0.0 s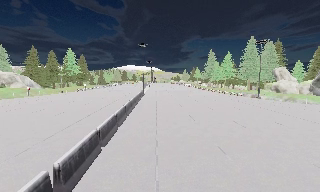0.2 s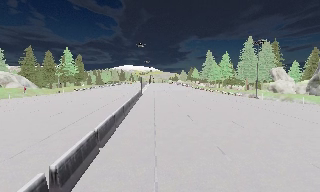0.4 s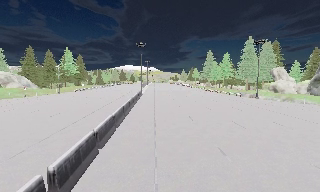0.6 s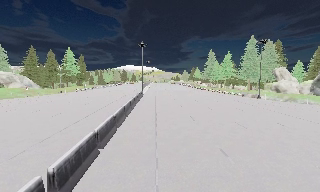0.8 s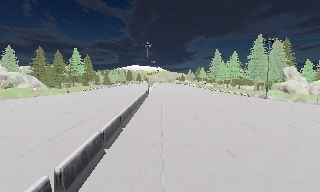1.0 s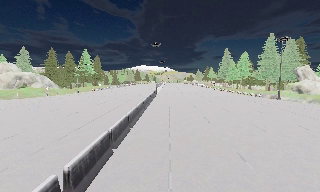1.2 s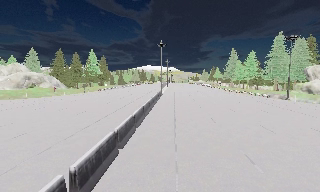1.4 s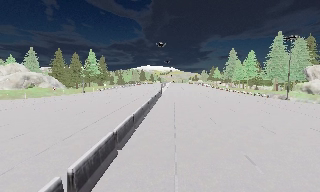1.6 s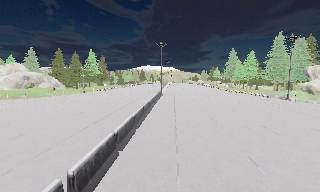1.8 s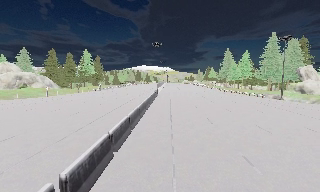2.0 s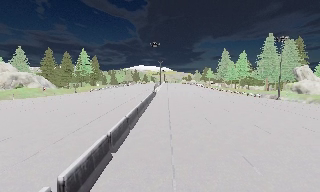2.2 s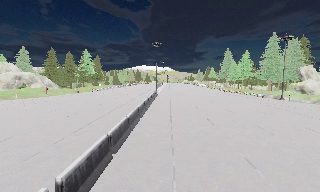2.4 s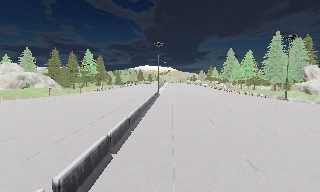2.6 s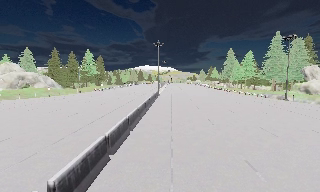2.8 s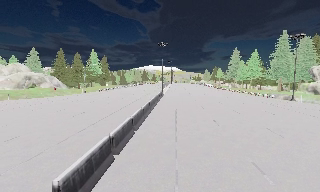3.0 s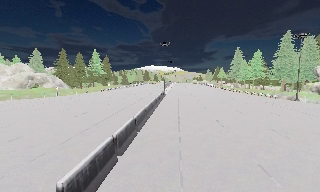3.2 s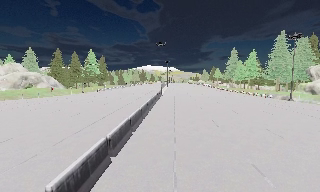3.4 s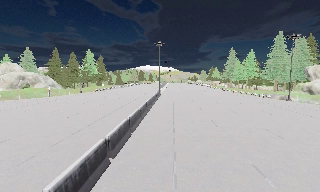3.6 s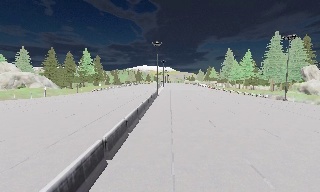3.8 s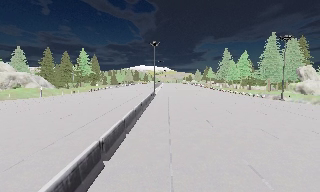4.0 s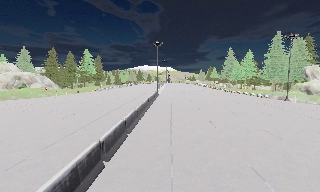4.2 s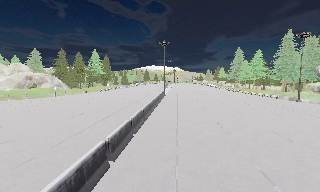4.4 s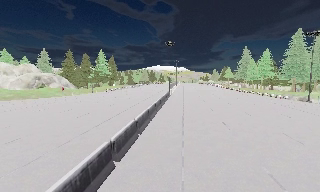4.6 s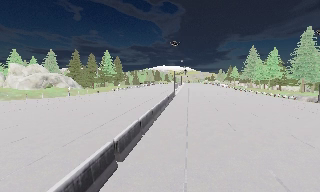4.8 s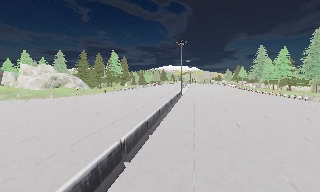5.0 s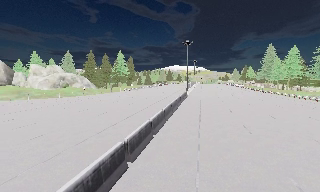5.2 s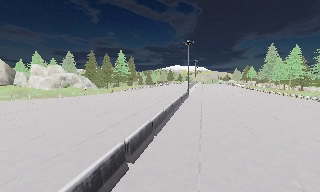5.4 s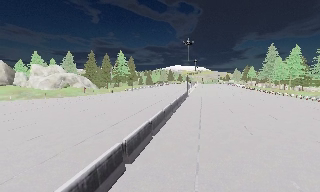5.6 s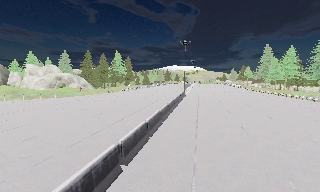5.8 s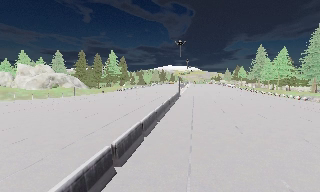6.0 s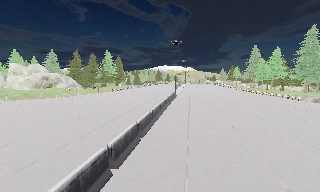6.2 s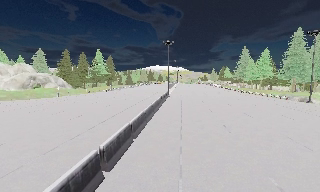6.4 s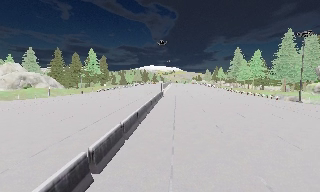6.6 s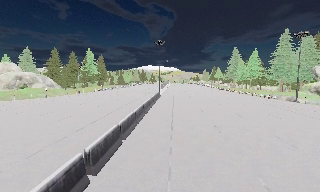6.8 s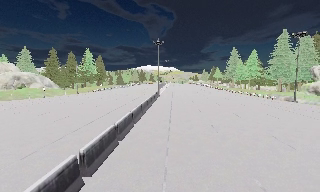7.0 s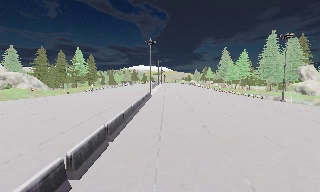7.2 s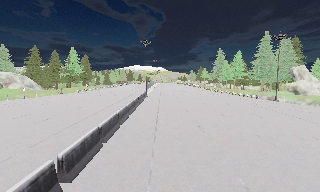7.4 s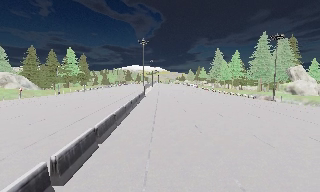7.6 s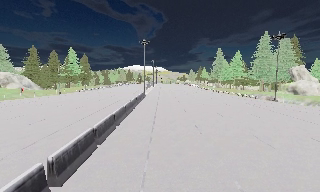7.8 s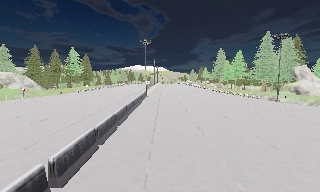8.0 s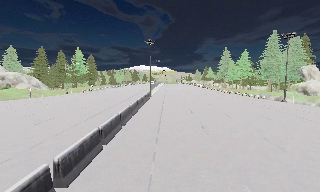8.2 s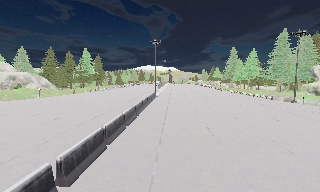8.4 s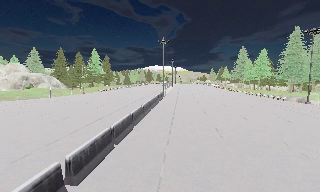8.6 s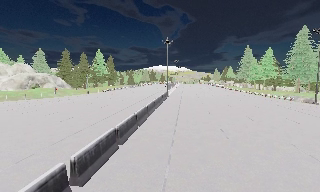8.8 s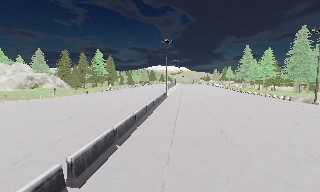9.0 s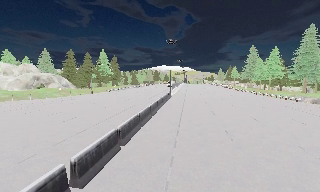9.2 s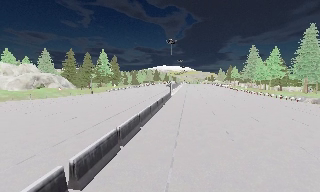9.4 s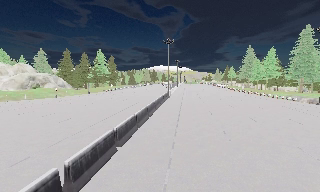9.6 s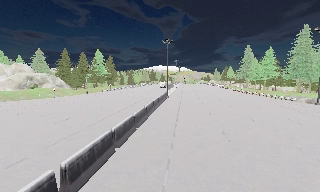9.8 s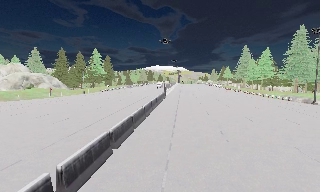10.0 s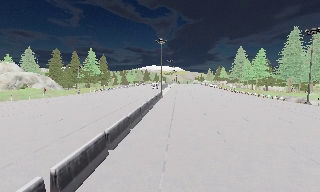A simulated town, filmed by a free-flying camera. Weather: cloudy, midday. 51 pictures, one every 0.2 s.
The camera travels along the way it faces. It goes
forward.
0.0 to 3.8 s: The camera travels forward, about 1.5 m, so what stands in front looms larger.
3.8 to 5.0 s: The camera pans to its left, which is counterclockwise from overhead, by about 10 degrees.
5.0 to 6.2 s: The camera travels forward, about 0.5 m, so what stands in front looms larger.
6.2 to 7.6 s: The camera travels to its right and forward, about 1 m, so close, fixed things drift to the left.
7.6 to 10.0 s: The camera travels forward, about 1 m, so what stands in front looms larger.
The film runs forward here.
